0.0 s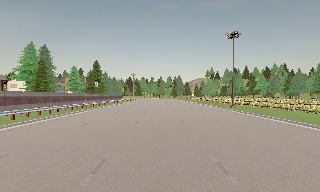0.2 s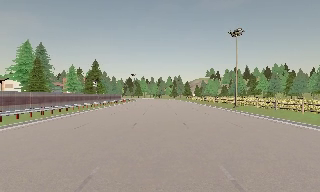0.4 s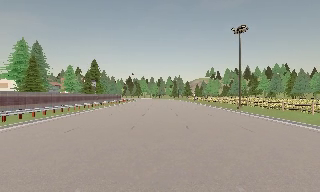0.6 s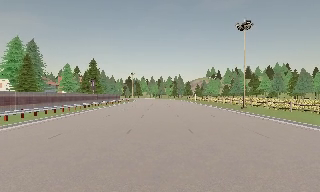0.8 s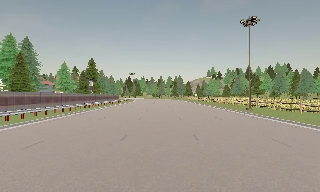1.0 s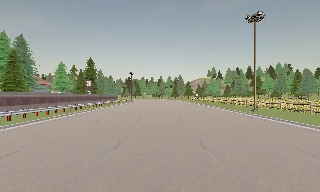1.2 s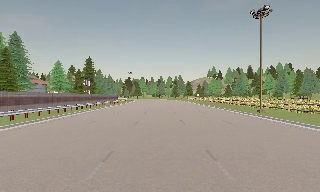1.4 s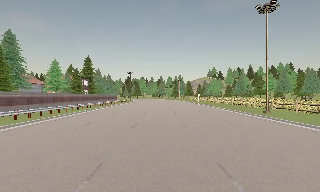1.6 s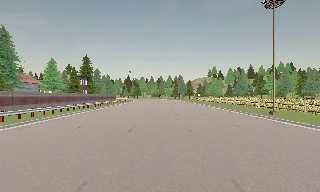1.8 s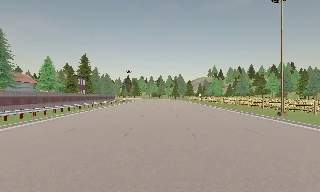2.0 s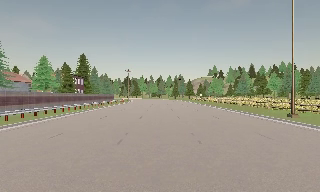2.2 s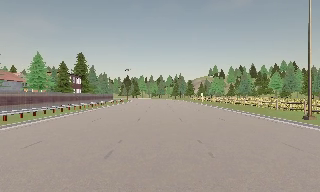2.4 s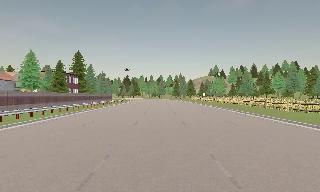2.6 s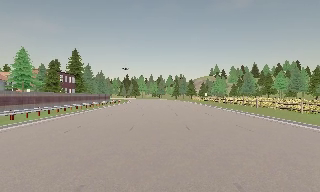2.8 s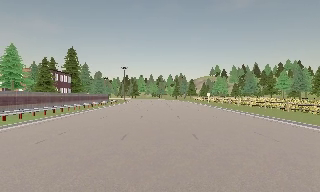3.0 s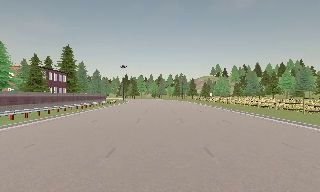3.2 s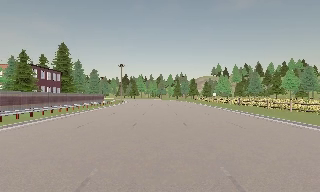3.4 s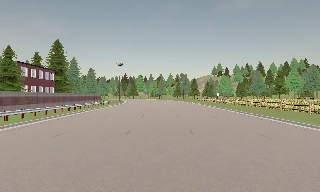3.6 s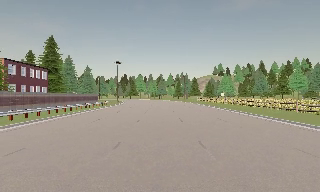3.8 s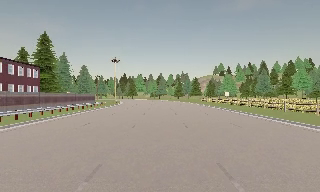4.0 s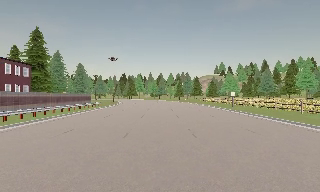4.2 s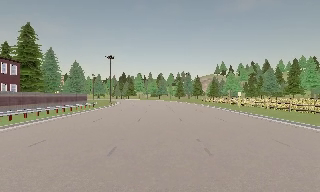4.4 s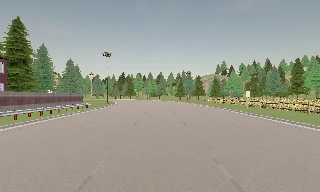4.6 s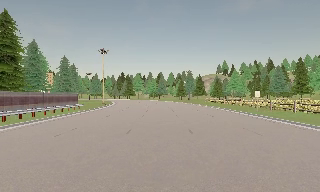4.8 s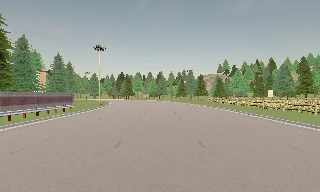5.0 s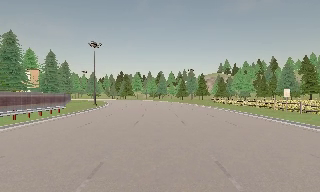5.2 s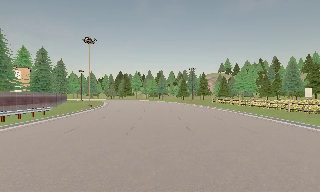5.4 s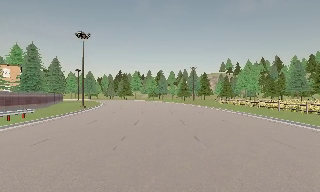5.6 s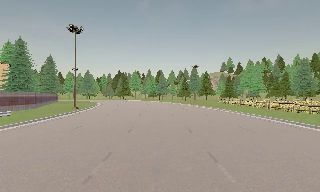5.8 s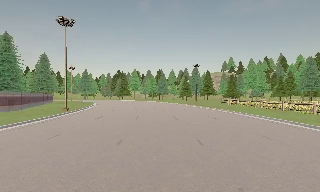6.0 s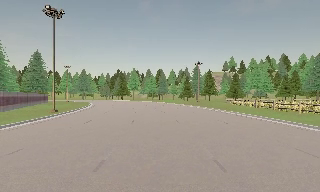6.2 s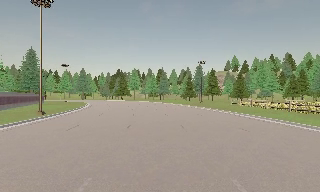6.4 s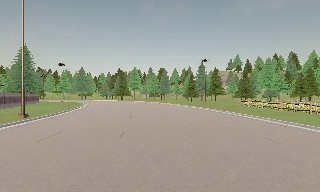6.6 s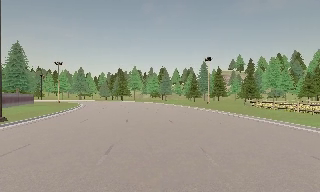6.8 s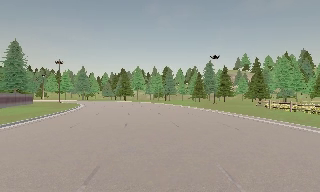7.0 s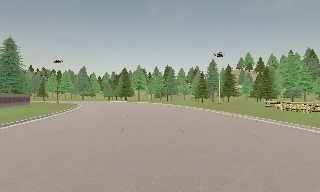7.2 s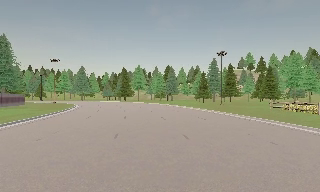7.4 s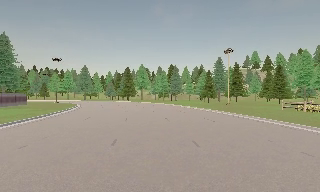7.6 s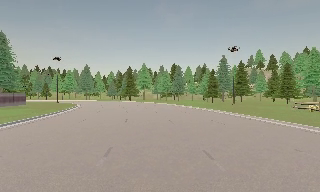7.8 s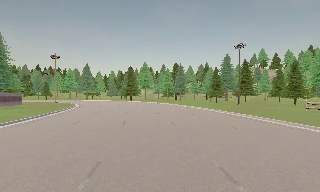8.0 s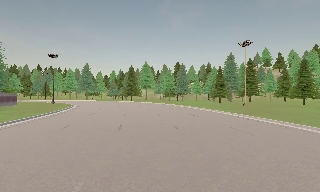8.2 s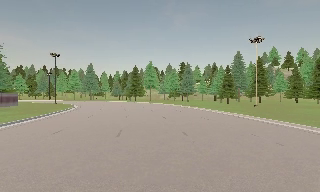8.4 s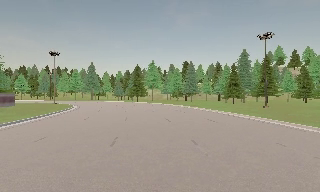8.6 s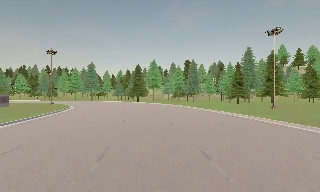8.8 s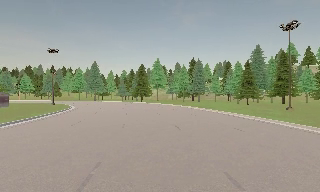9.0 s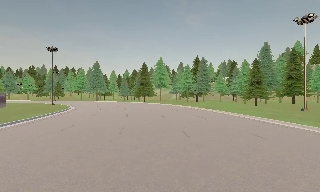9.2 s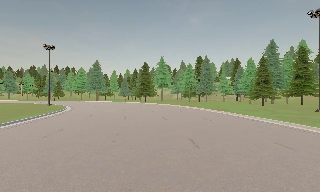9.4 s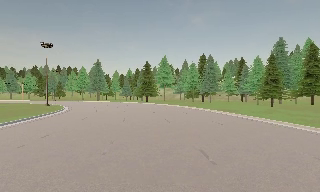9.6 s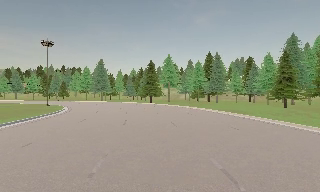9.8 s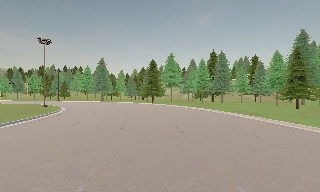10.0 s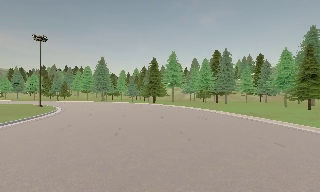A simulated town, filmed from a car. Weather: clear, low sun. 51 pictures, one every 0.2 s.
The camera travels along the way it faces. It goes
forward.
0.0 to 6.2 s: The camera travels forward, about 60 m, so what stands in front looms larger. It gains speed.
6.2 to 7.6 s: The camera travels forward, about 12 m, so what stands in front looms larger. It loses speed.
7.6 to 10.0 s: The camera swings to its left by about 10 degrees, and the scene slides to the right. It travels forward, about 19 m, so what stands in front looms larger.
The film runs forward here.
